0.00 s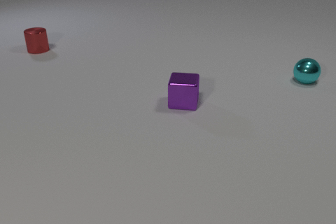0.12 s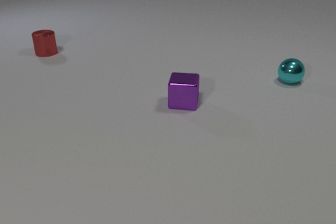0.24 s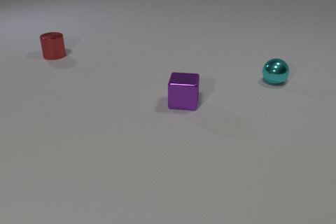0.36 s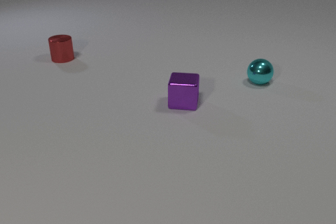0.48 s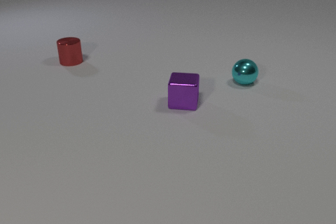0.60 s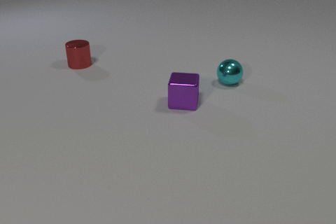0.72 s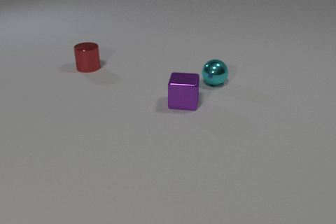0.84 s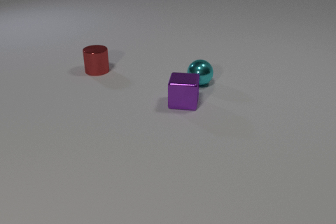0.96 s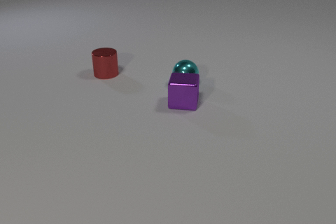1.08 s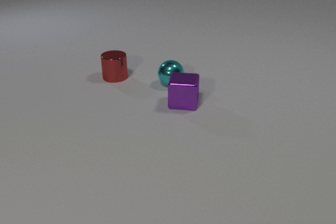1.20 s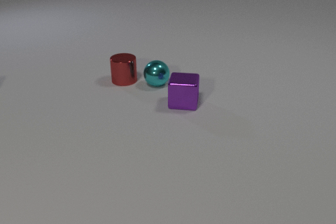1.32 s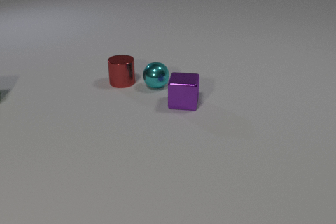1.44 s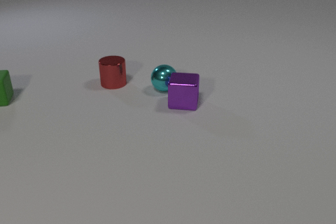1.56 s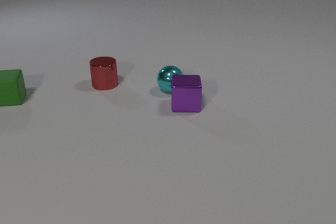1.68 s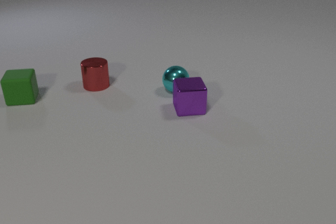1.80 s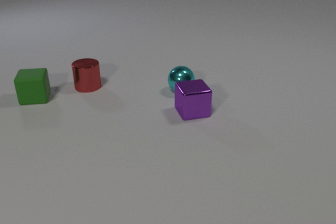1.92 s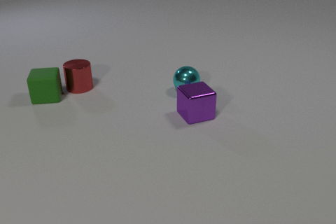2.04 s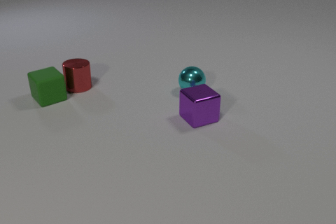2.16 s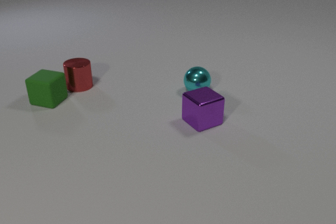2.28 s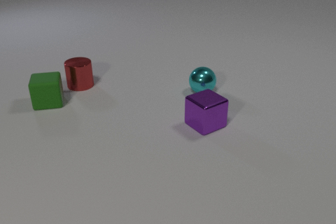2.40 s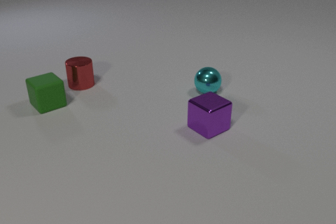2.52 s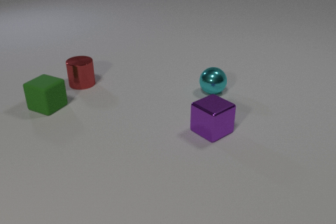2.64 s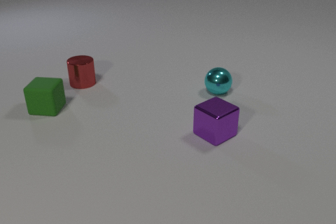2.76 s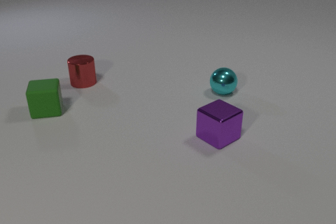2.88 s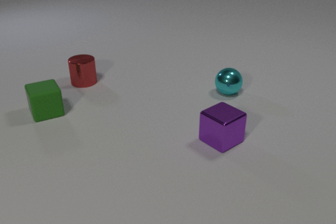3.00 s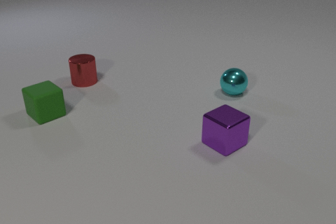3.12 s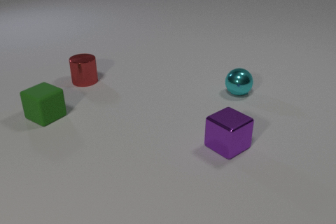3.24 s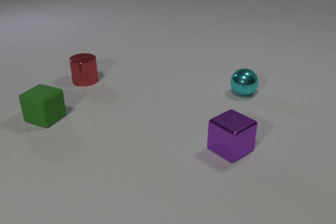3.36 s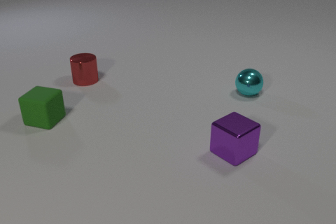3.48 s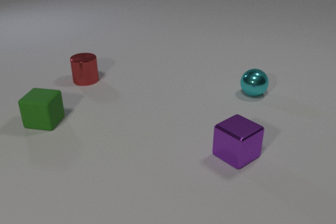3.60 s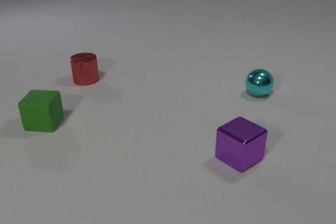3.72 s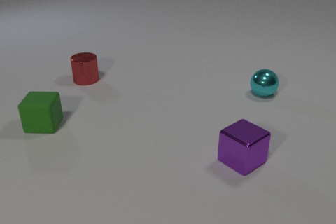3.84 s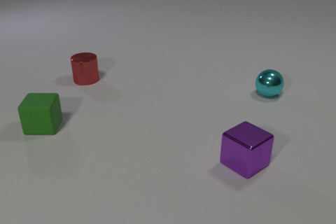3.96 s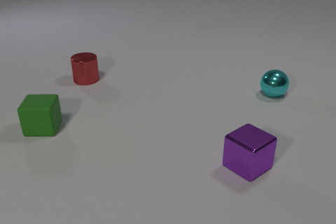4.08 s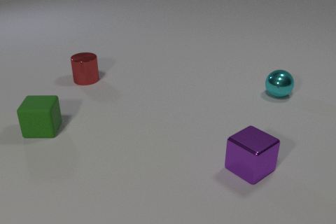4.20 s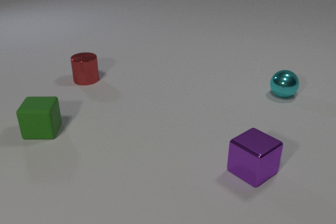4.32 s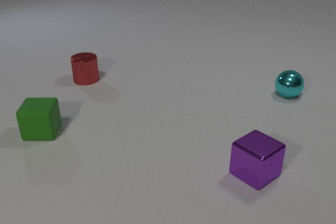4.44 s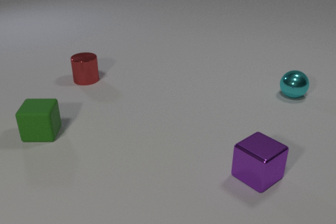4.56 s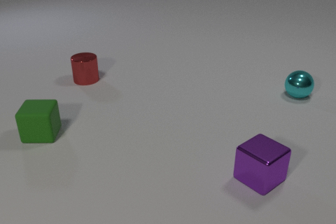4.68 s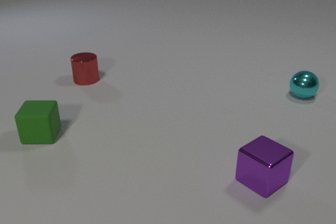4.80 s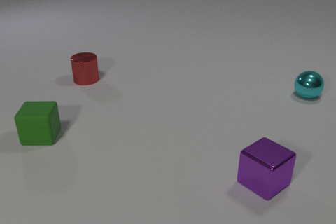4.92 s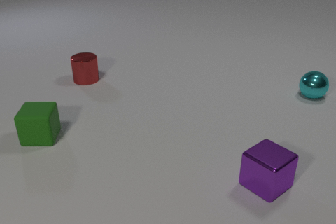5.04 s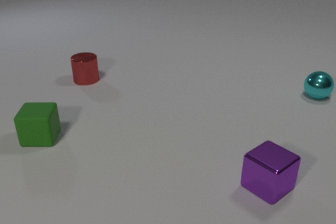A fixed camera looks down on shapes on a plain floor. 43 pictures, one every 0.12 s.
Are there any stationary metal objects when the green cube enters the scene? yes.
What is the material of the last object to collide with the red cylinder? rubber.
What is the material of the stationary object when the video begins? metal.
0.00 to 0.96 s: The red metal cylinder slides toward the camera and to the right. The cyan metal sphere rolls to the left.
0.96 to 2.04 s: The red metal cylinder slides to the left and toward the camera. The cyan metal sphere rolls toward the camera and to the right. The green rubber cube comes in at the left edge, slides to the right, spins so that its near face slides to the right, counterclockwise seen from above. The purple metal cube slides toward the camera and to the right, spins counterclockwise seen from above by about 30 degrees, its near face sliding to the right. The red metal cylinder and the cyan metal sphere collide. The cyan metal sphere and the purple metal cube collide. The red metal cylinder and the green rubber cube collide.
2.04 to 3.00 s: The red metal cylinder slides away from the camera and to the right. The cyan metal sphere rolls to the right. The green rubber cube slides toward the camera, spins so that its near face slides to the right, counterclockwise seen from above. The purple metal cube slides toward the camera and to the right.
3.00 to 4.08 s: The cyan metal sphere rolls to the right. The green rubber cube slides toward the camera, spins so that its near face slides to the right, counterclockwise seen from above. The purple metal cube slides toward the camera and to the right.
4.08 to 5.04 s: The cyan metal sphere rolls to the right. The green rubber cube slides toward the camera. The purple metal cube slides toward the camera and to the right.
